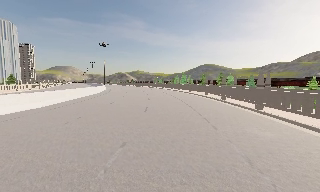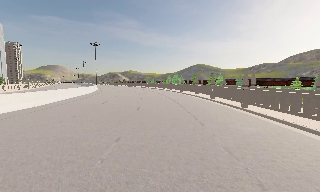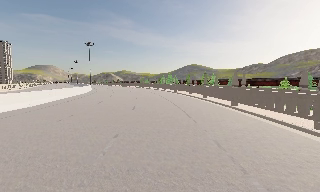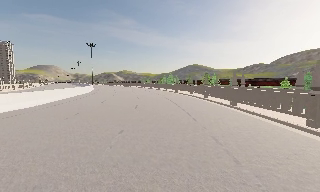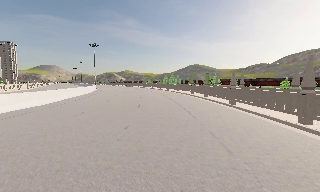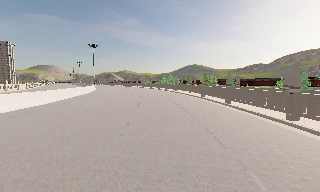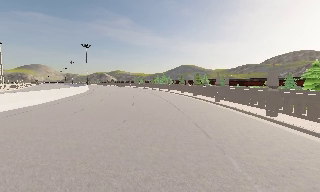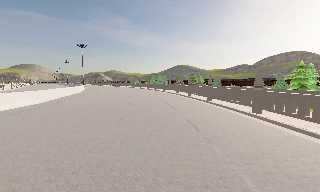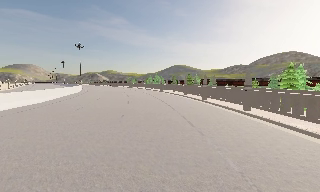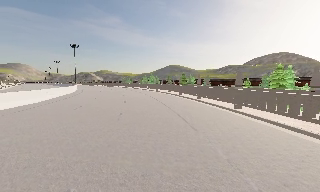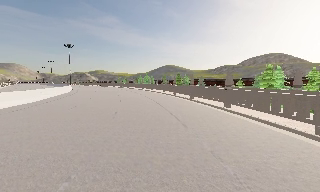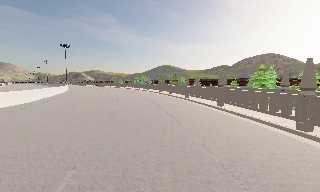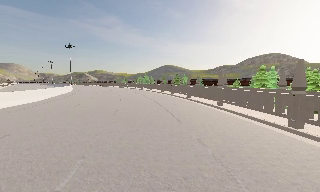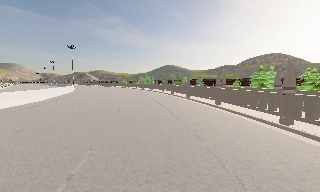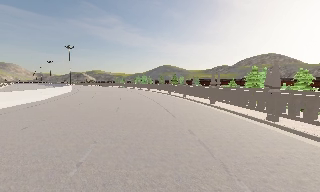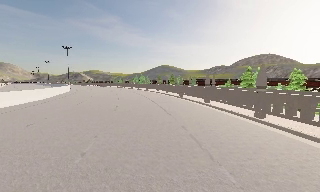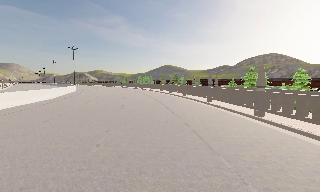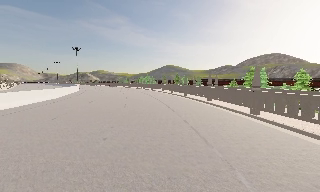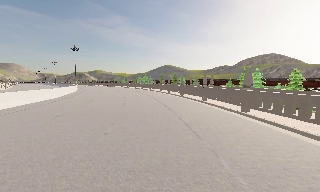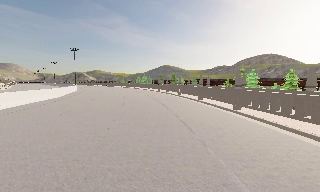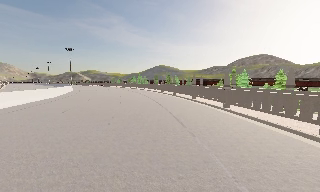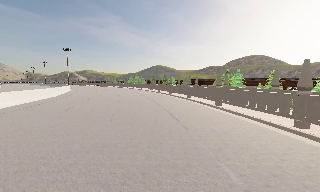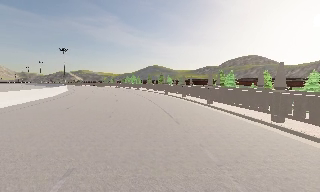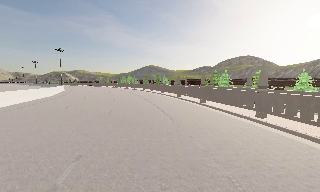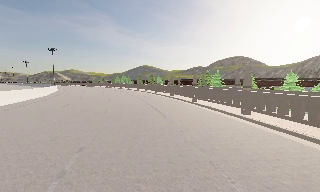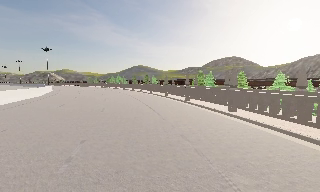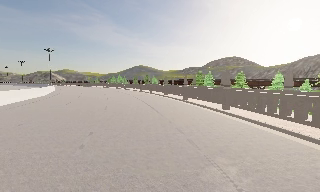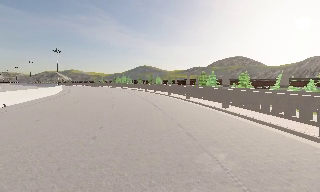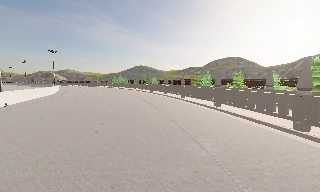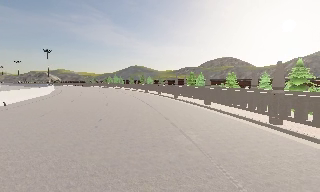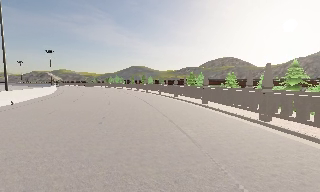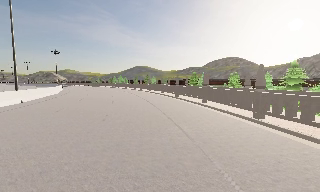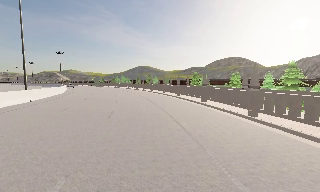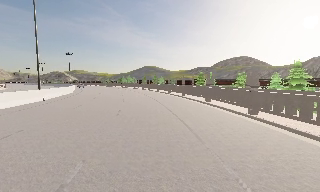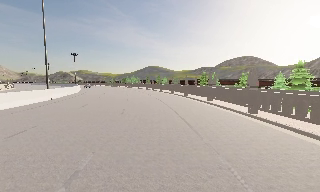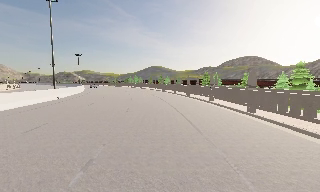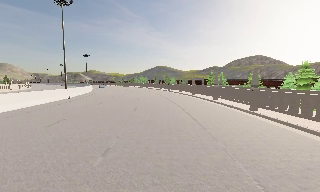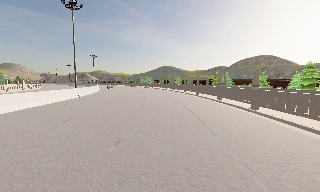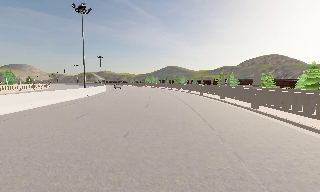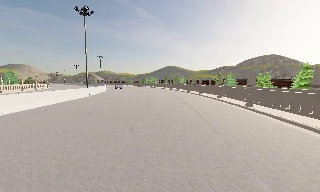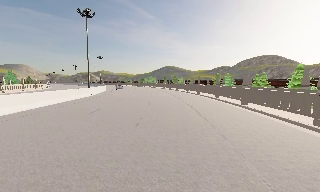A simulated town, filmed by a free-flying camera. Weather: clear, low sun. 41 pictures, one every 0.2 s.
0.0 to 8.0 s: The camera pans to its right, which is clockwise from overhead, by about 15 degrees. It travels backward, about 25 m, so what stands in front gets smaller.
The film runs backward here.
